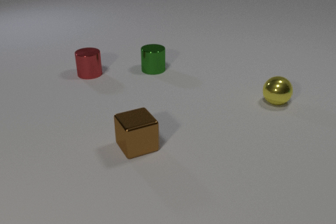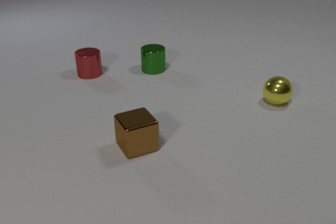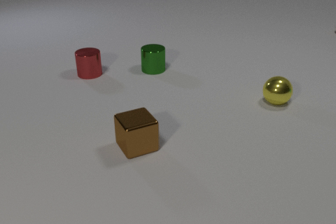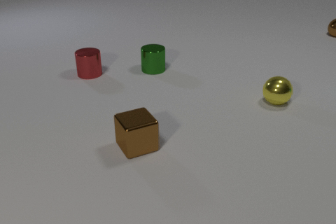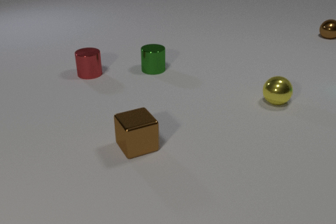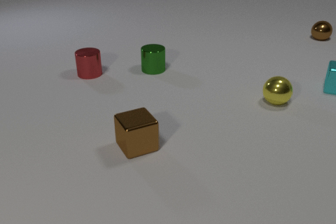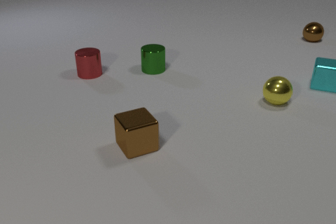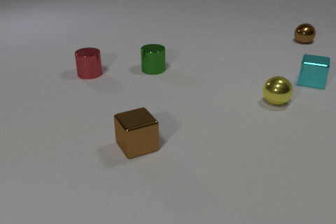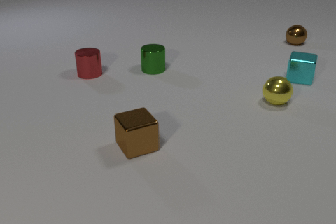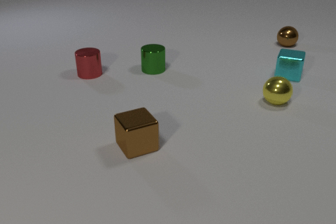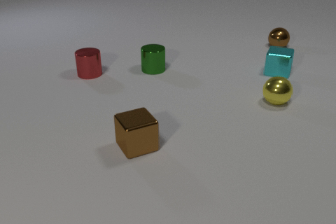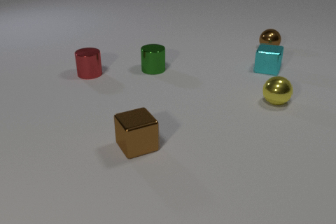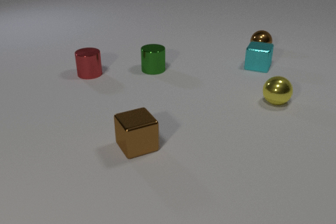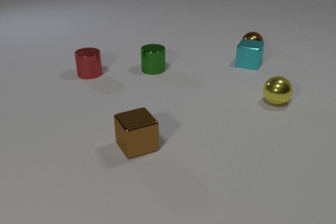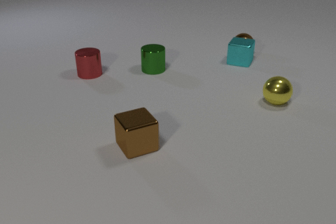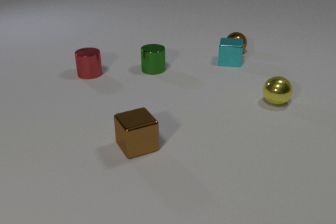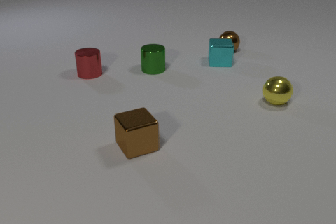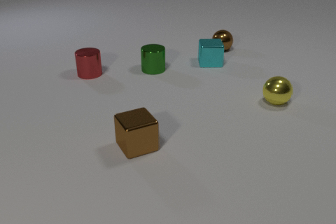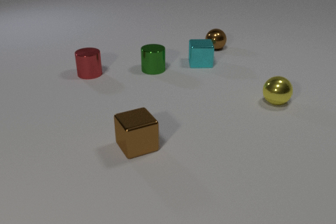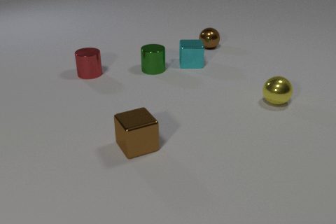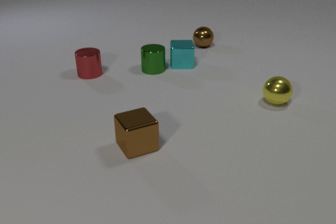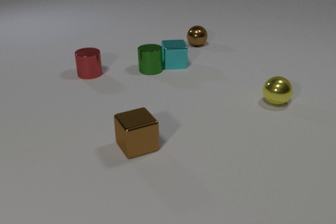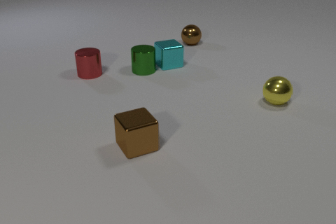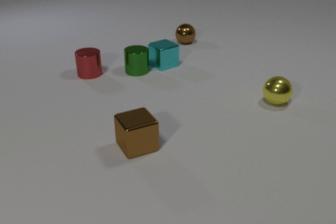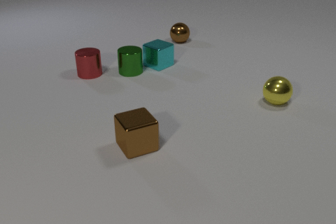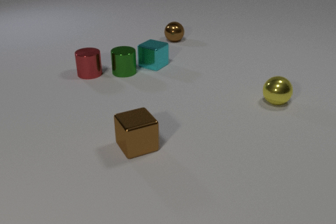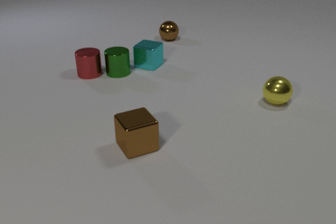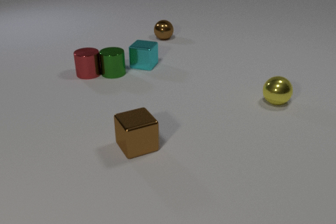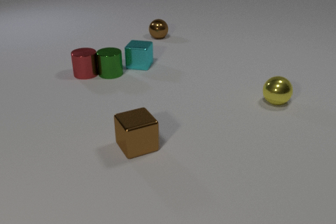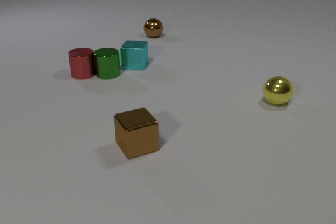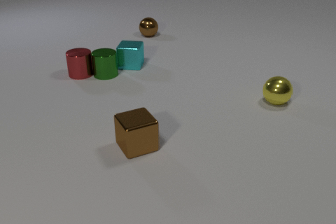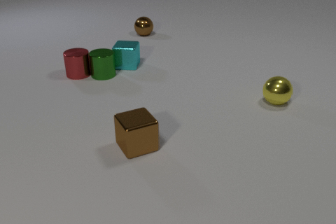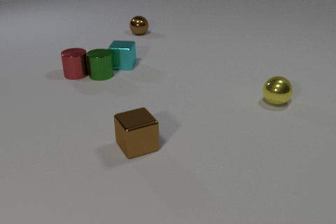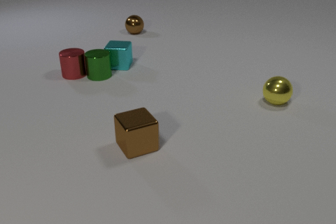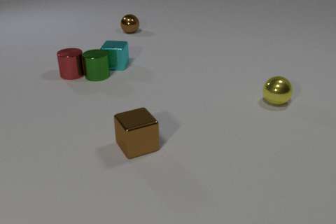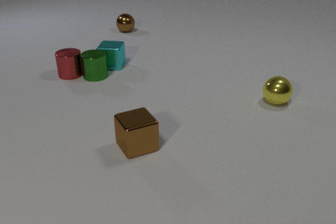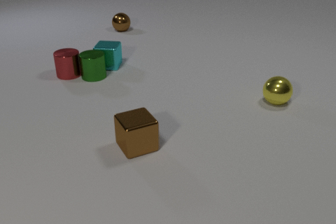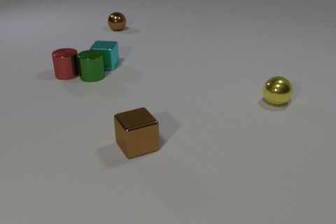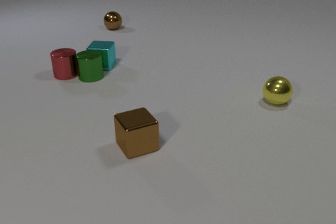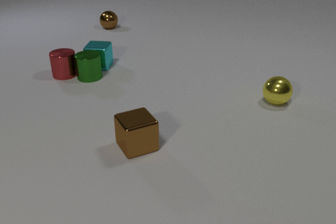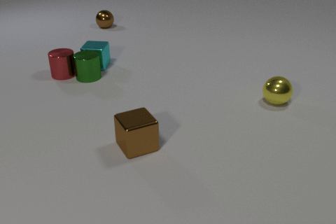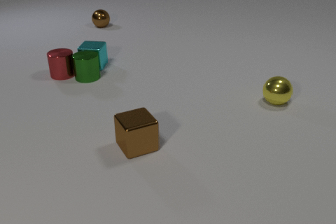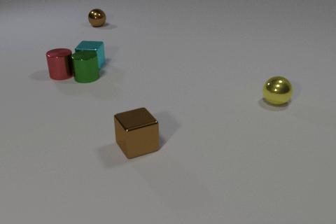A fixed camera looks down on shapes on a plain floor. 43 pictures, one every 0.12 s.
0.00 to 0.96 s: The cyan metal cube comes in at the right edge, slides to the left. The brown metal sphere comes in at the right edge, rolls toward the camera and to the left.
0.96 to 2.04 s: The cyan metal cube slides to the left, spins counterclockwise seen from above by about 15 degrees, its near face sliding to the right. The brown metal sphere rolls to the left and toward the camera. The cyan metal cube and the brown metal sphere collide.
2.04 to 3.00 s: The cyan metal cube slides to the left, spins counterclockwise seen from above by about 60 degrees, its near face sliding to the right. The brown metal sphere rolls to the left and away from the camera. The green metal cylinder slides to the left. The cyan metal cube and the green metal cylinder collide.
3.00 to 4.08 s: The cyan metal cube slides to the left, spins counterclockwise seen from above by about 30 degrees, its near face sliding to the right. The brown metal sphere rolls to the left and away from the camera. The green metal cylinder slides to the left. The red metal cylinder slides to the left. The green metal cylinder and the red metal cylinder collide.
4.08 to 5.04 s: The cyan metal cube slides to the left. The brown metal sphere rolls to the left and away from the camera. The green metal cylinder slides to the left. The red metal cylinder slides to the left.
Are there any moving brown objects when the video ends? yes.
What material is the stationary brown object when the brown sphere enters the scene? metal.
How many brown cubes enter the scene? 0.
